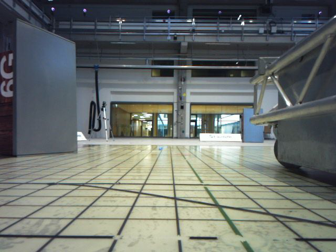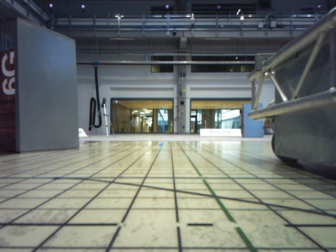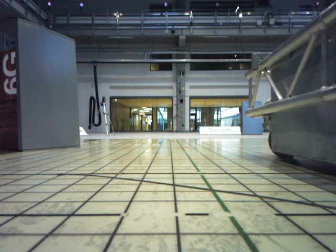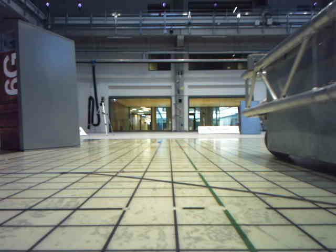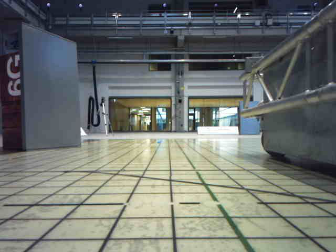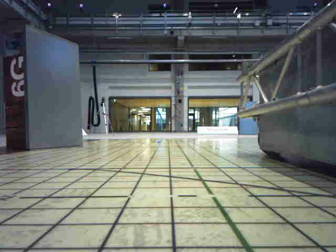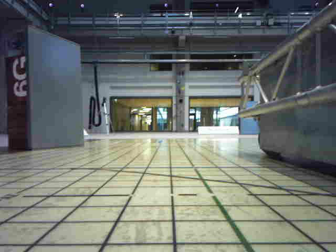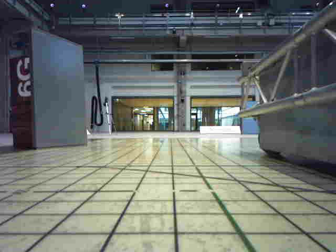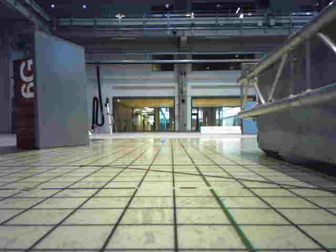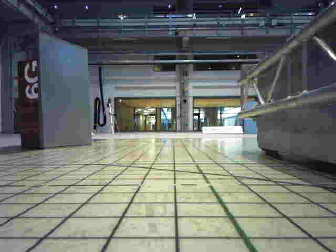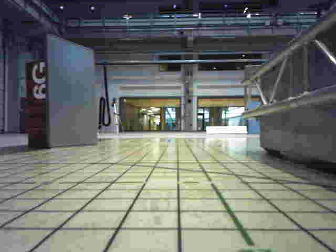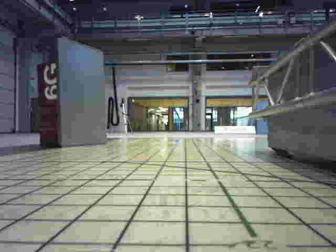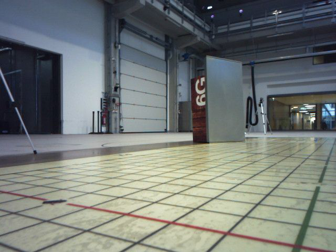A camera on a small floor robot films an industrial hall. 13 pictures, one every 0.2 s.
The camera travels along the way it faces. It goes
backward.
0.0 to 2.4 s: The camera travels backward, about 0.5 m, so what stands in front gets smaller.
The film runs backward here.
